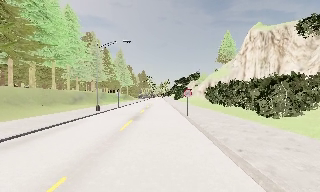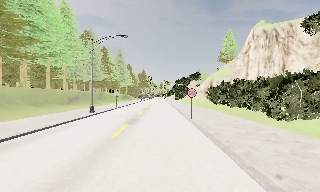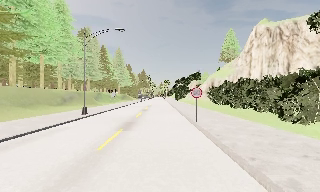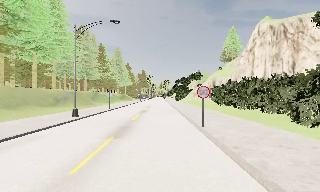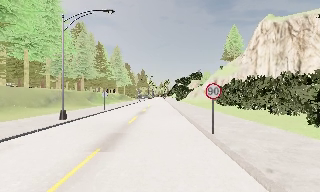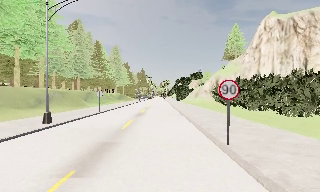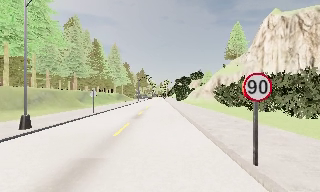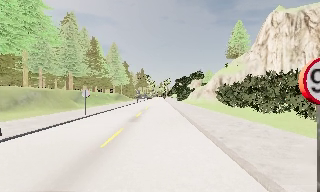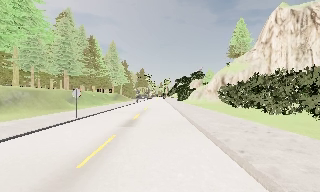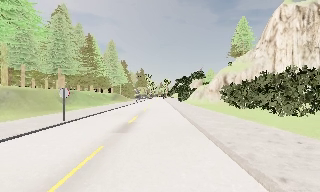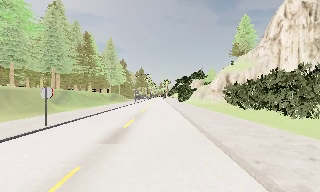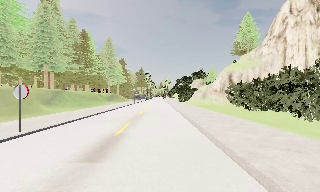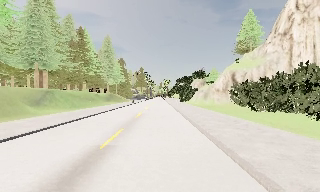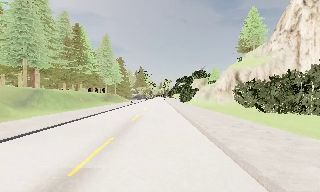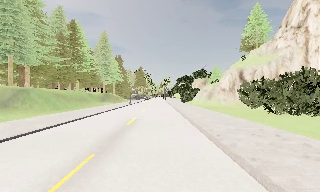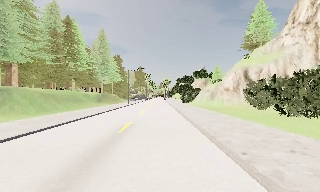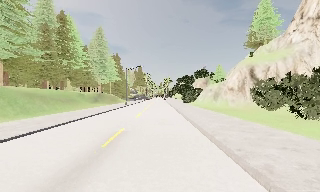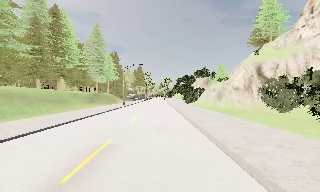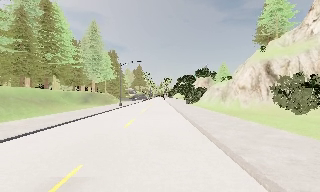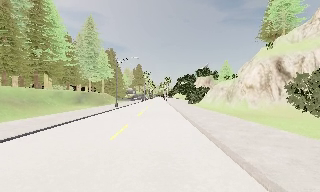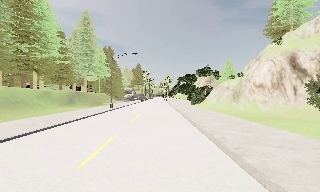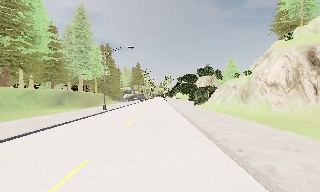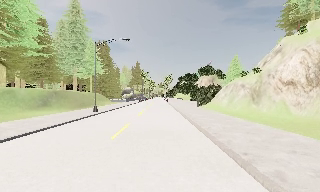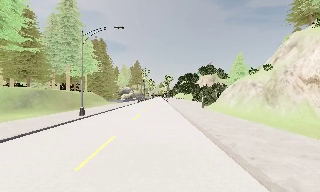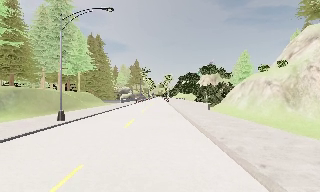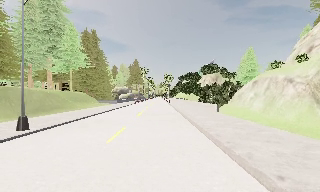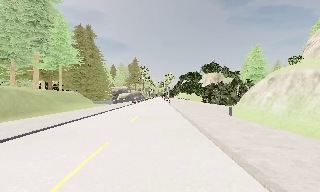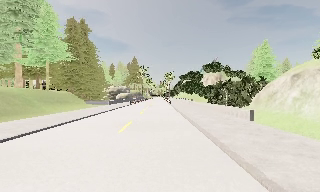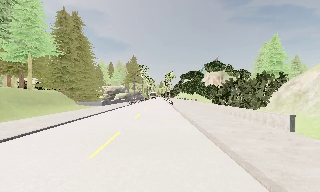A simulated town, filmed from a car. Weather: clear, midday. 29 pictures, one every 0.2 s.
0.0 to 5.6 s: The camera travels forward, about 60 m, so what stands in front looms larger. It gains speed.
The film runs forward here.
